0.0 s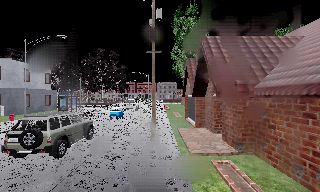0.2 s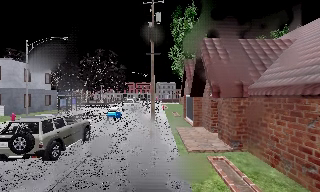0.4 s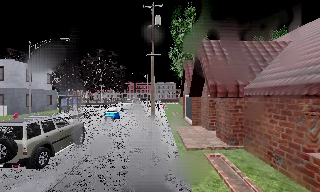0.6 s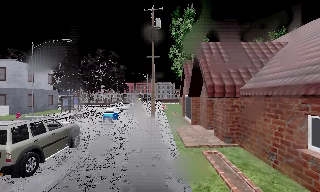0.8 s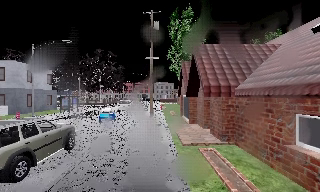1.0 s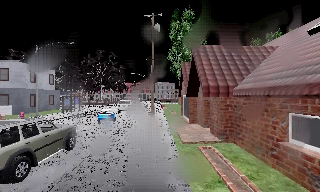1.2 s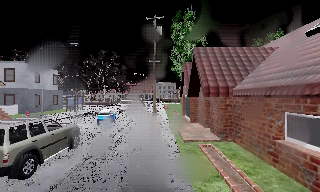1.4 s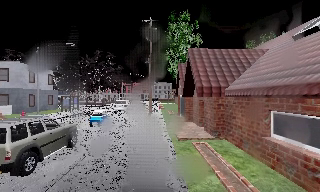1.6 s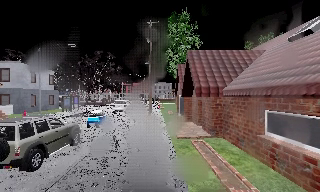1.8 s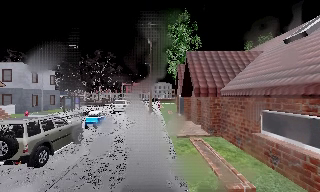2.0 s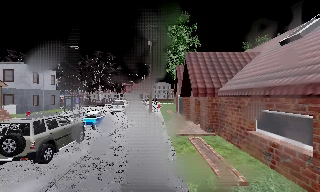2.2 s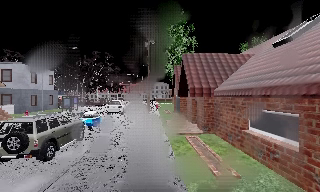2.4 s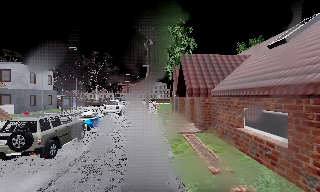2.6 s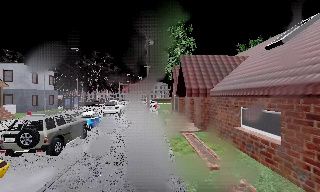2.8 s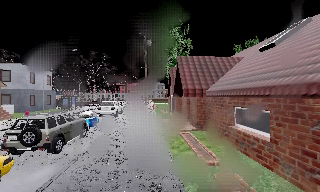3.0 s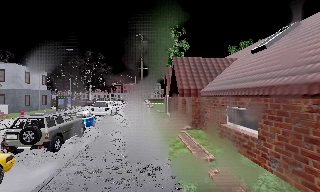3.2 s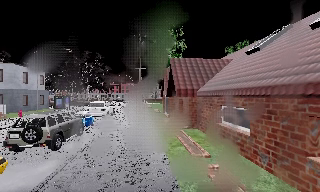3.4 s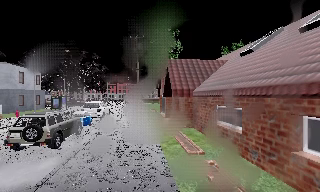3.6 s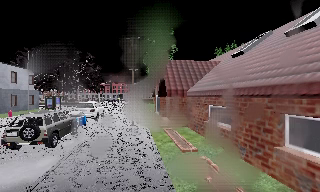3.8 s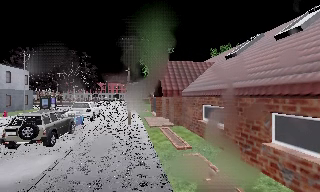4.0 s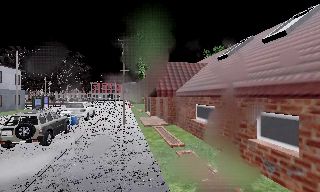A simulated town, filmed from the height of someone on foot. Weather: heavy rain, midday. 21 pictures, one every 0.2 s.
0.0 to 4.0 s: The camera pans to its right, which is clockwise from overhead, by about 15 degrees. It travels backward, about 6 m, so what stands in front gets smaller.
The film runs backward here.
